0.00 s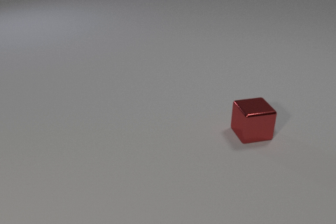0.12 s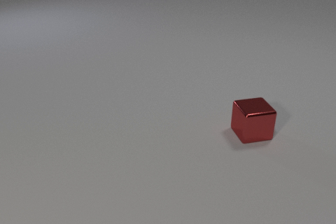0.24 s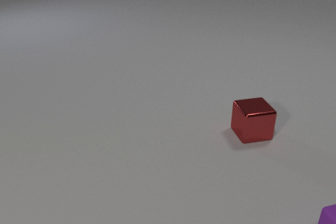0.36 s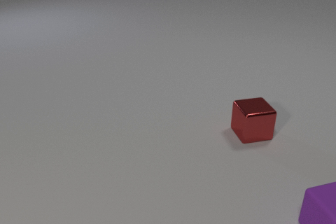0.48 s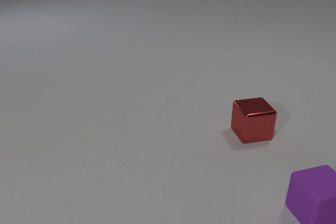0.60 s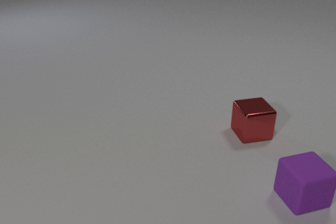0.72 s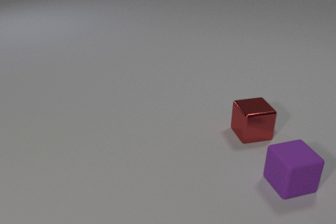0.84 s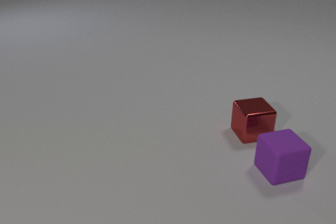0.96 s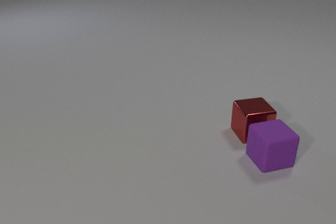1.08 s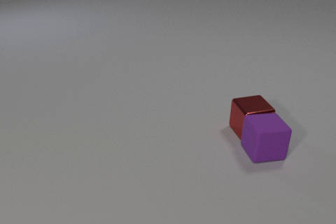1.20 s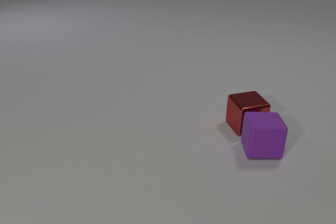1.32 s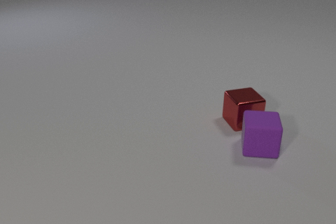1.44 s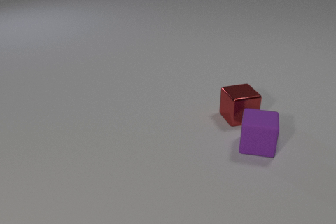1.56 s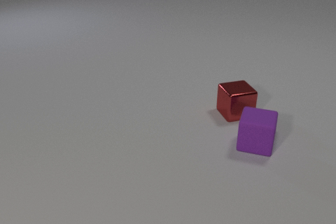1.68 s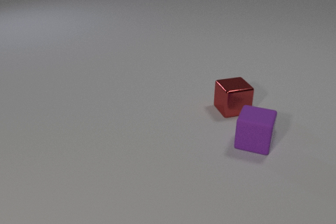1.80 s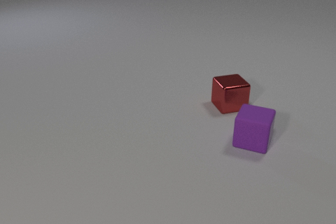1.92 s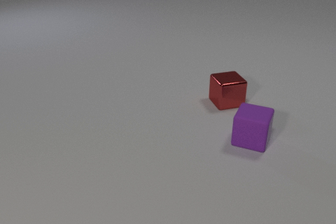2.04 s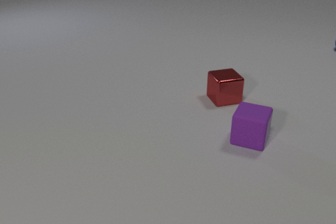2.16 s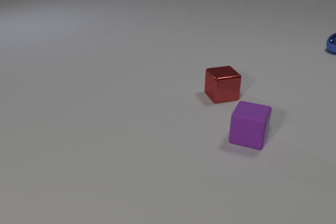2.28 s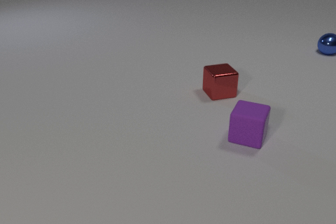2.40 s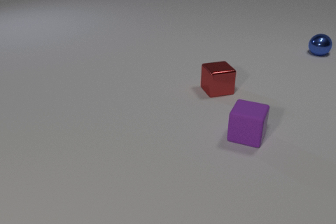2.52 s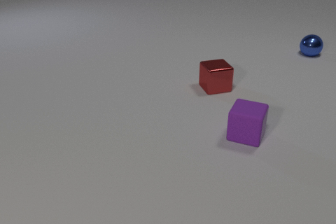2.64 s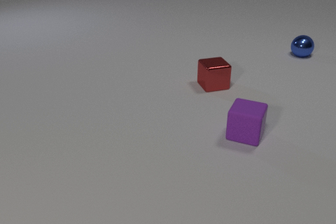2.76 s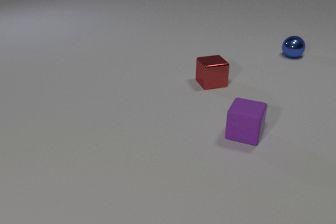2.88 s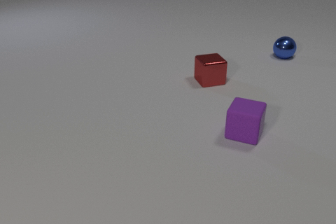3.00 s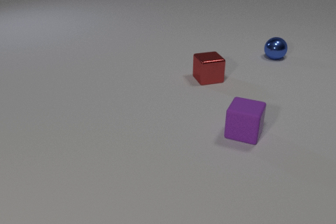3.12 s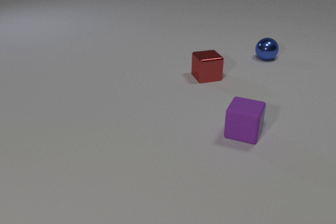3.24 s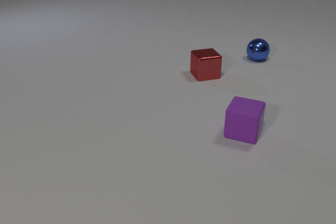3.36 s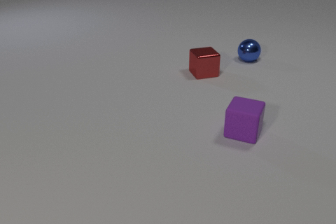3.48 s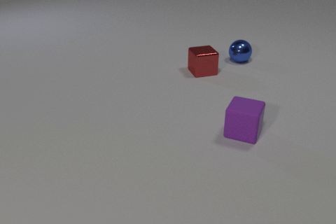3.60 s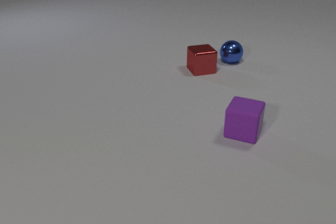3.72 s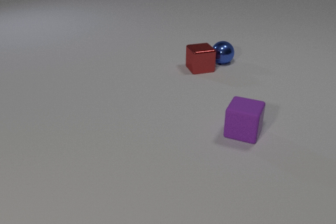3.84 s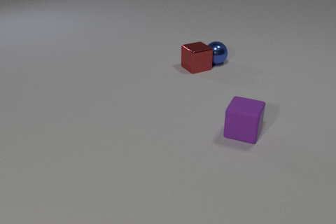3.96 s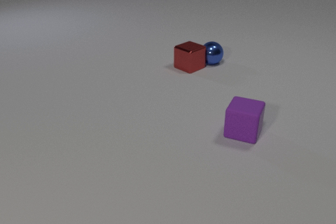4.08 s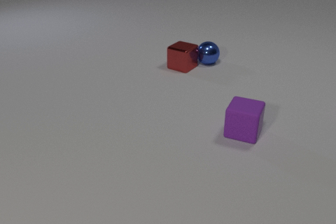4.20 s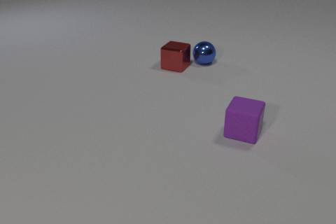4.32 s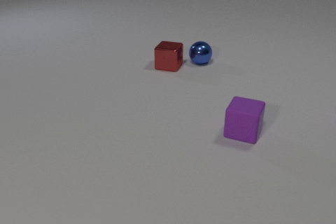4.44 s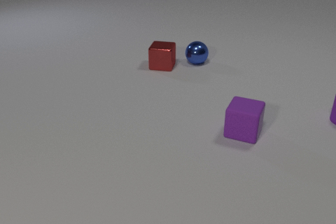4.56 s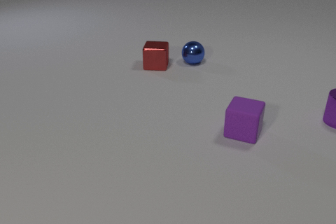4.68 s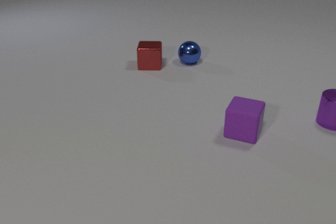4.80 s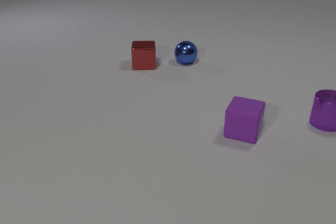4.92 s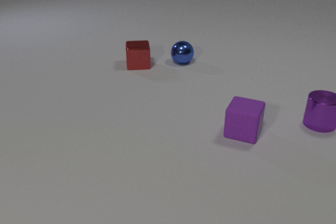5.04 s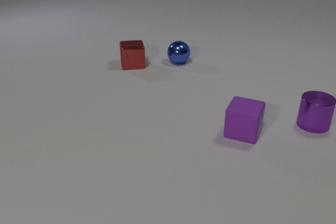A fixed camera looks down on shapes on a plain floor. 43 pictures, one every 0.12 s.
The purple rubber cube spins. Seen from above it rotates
clockwise.
The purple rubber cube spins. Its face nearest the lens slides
to the left.
0.00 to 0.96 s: The purple rubber cube comes in at the bottom edge, slides away from the camera and to the left.
0.96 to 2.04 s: The purple rubber cube slides away from the camera and to the left, spins clockwise seen from above by about 45 degrees, its near face sliding to the left. The red metal cube slides away from the camera and to the left. The purple rubber cube and the red metal cube collide.
2.04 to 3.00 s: The purple rubber cube slides away from the camera. The red metal cube slides away from the camera. The blue metal sphere rolls to the left and toward the camera.
3.00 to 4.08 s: The red metal cube slides away from the camera and to the left, spins so that its near face slides to the right, counterclockwise seen from above. The blue metal sphere rolls to the left. The red metal cube and the blue metal sphere collide.
4.08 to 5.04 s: The red metal cube slides to the left, spins so that its near face slides to the right, counterclockwise seen from above. The blue metal sphere rolls to the left. The purple metal cylinder comes in at the right edge, slides to the left and toward the camera.
What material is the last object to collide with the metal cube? metal.
What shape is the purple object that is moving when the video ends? cylinder.
What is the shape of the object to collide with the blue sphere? cube.
